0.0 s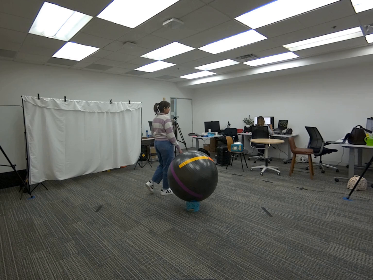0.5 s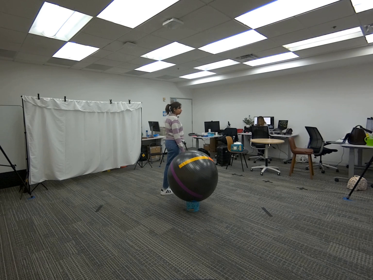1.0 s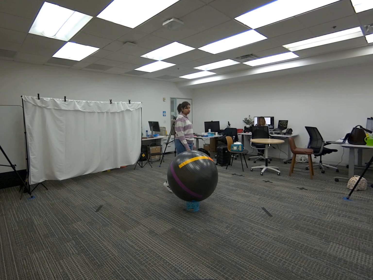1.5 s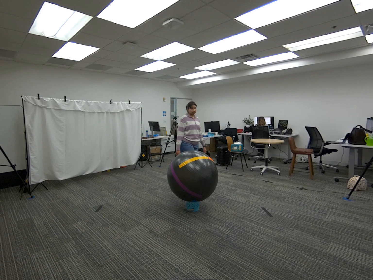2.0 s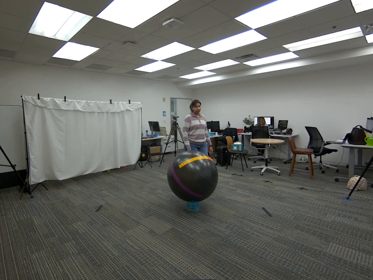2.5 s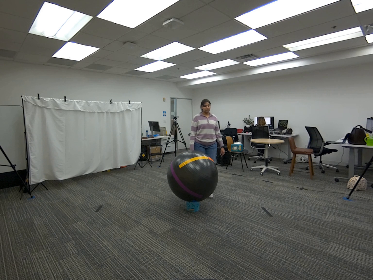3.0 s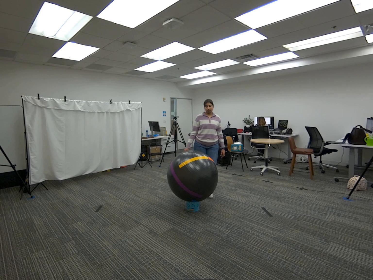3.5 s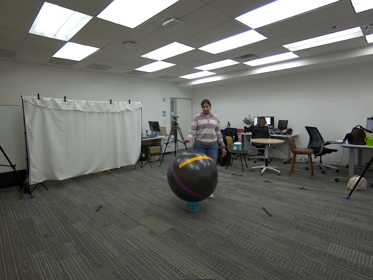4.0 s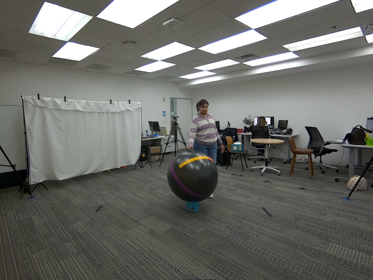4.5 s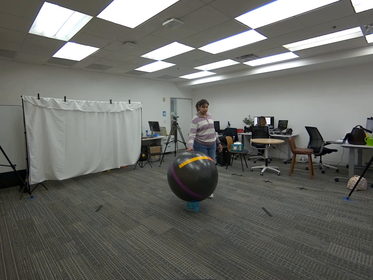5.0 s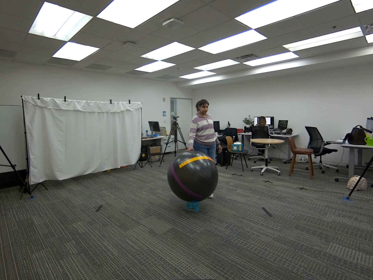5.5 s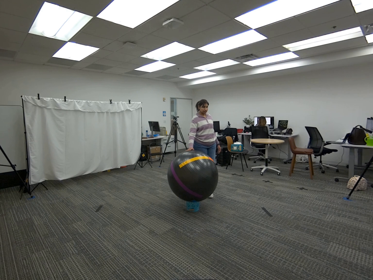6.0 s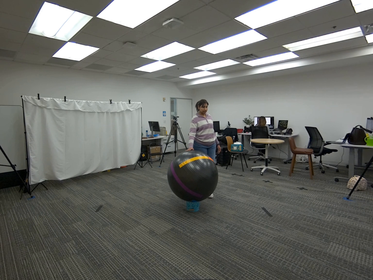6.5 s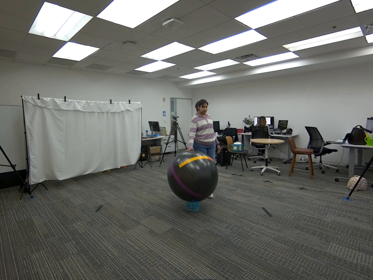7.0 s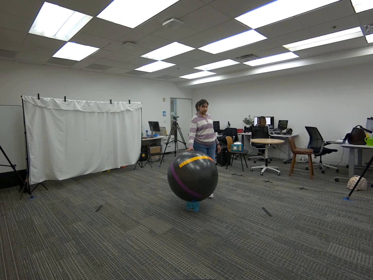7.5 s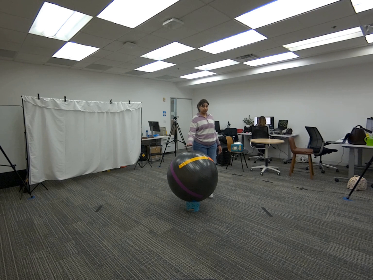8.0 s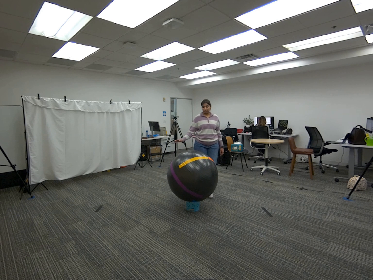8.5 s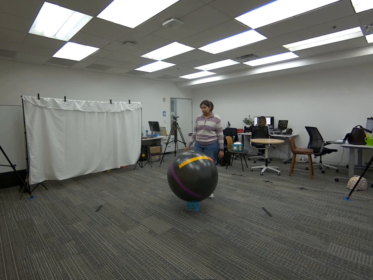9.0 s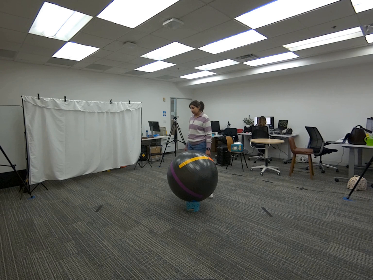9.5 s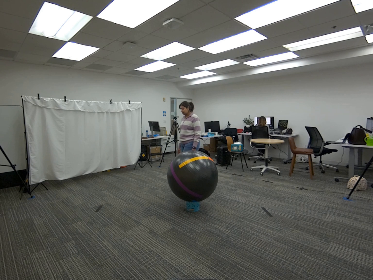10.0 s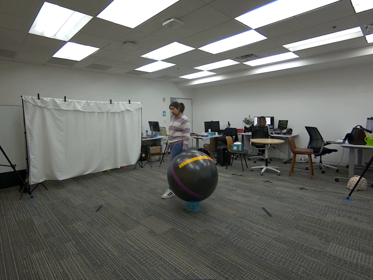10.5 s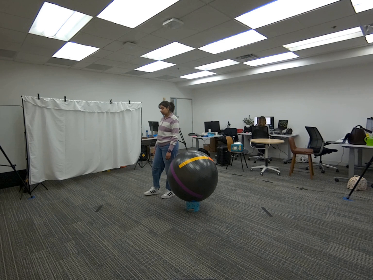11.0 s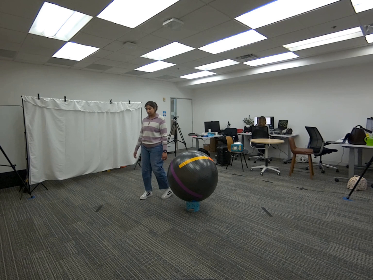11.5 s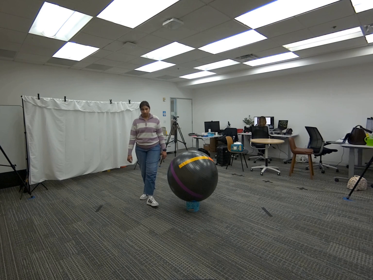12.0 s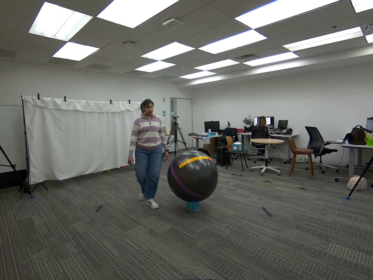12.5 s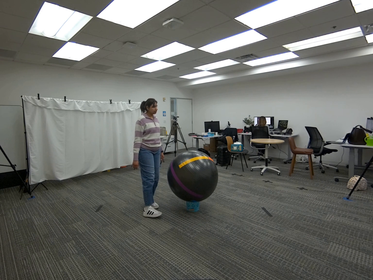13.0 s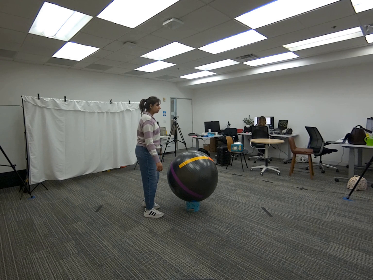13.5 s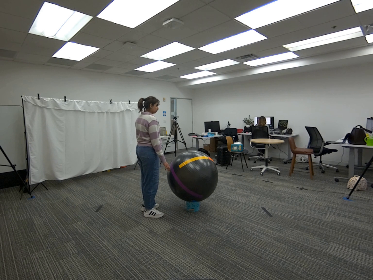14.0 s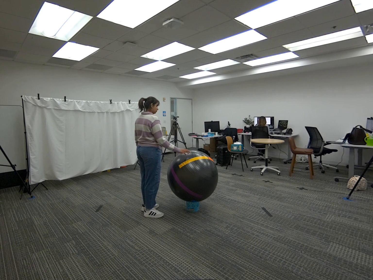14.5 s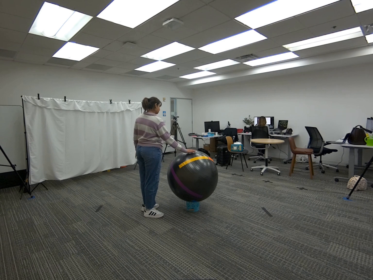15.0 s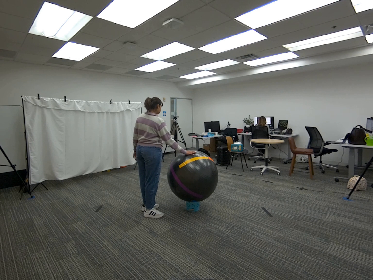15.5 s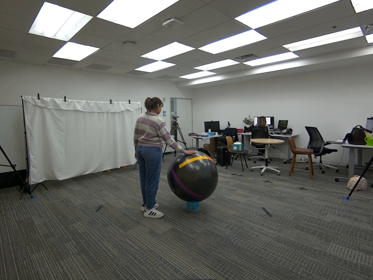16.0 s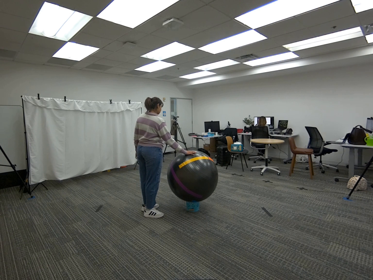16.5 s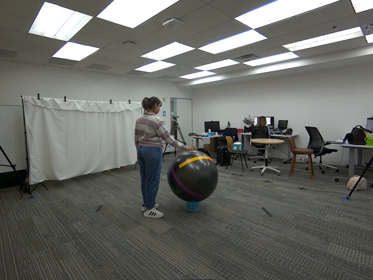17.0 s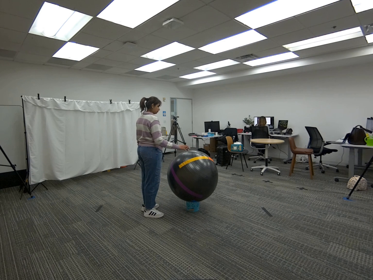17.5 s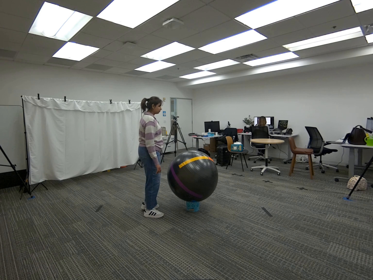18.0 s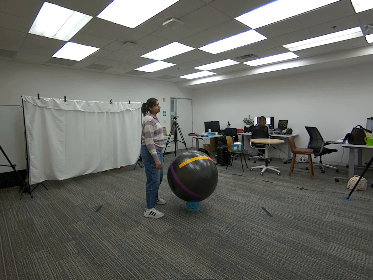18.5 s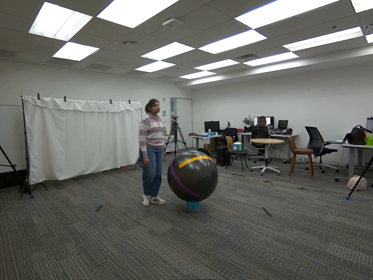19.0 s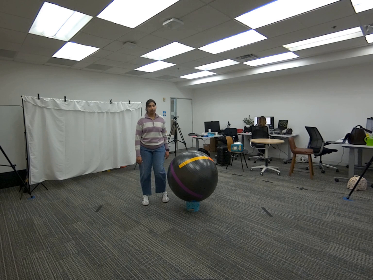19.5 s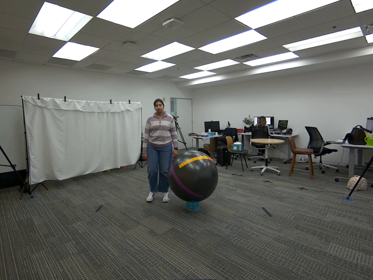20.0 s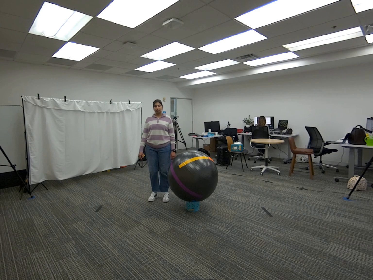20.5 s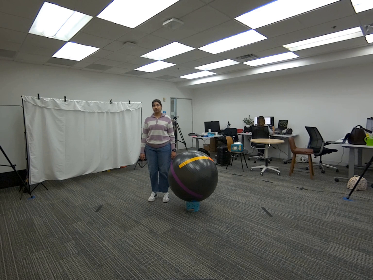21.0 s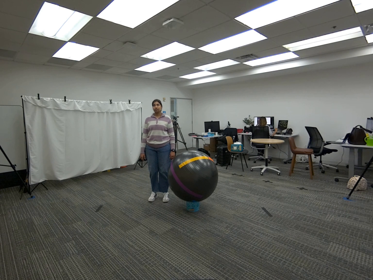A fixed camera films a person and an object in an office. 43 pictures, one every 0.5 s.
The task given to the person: Walk over to the yoga ball in the center of the bounding area and touch the yoga ball with your right hand.
